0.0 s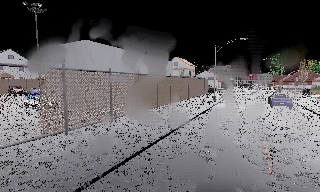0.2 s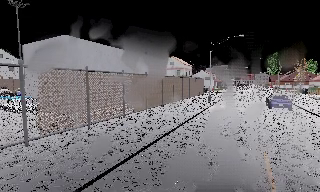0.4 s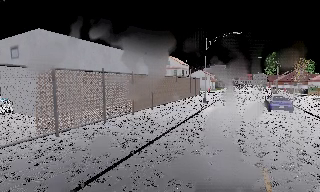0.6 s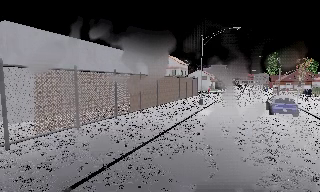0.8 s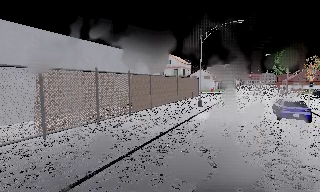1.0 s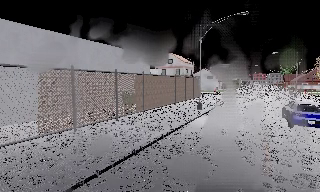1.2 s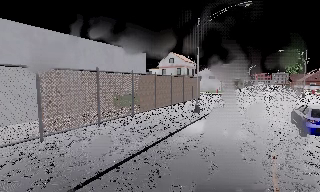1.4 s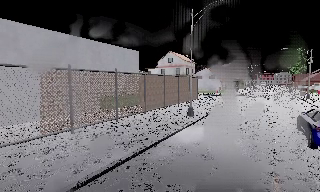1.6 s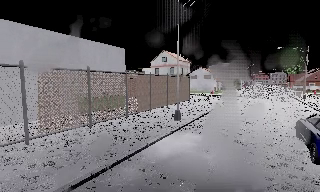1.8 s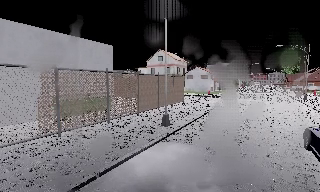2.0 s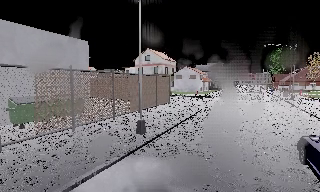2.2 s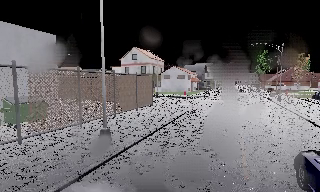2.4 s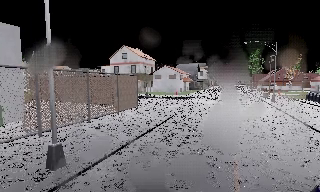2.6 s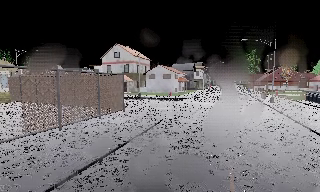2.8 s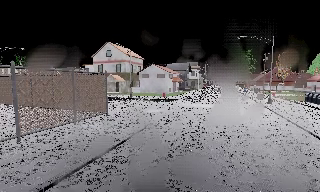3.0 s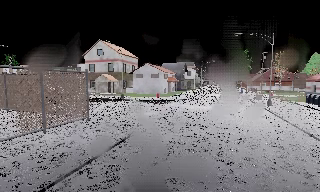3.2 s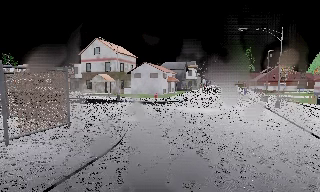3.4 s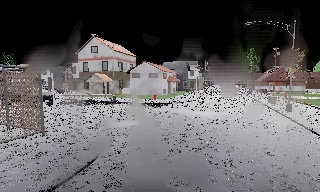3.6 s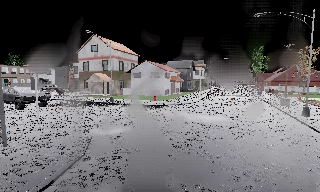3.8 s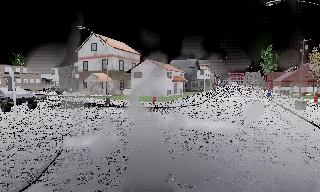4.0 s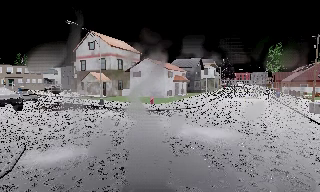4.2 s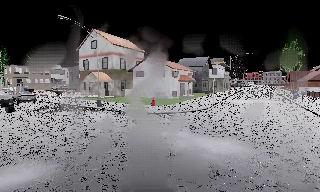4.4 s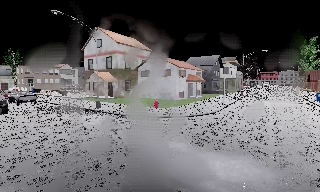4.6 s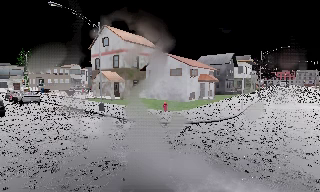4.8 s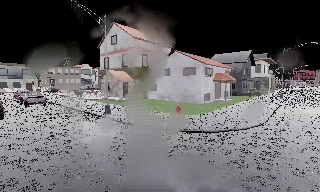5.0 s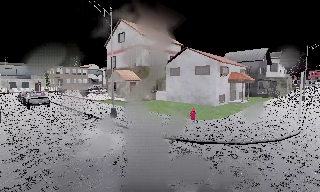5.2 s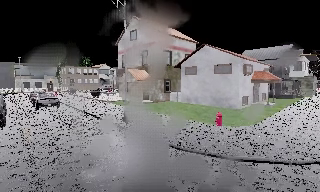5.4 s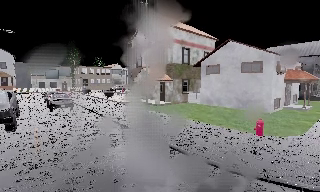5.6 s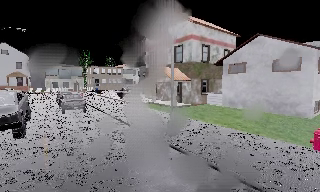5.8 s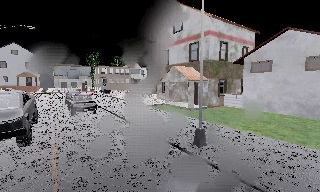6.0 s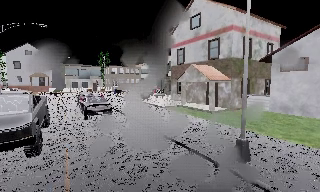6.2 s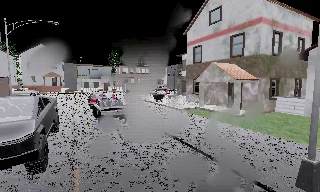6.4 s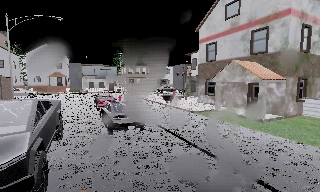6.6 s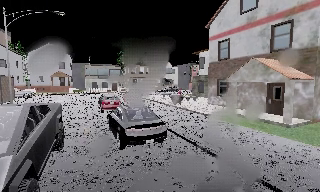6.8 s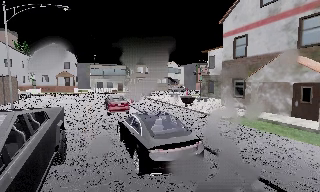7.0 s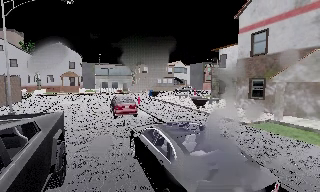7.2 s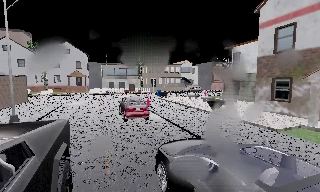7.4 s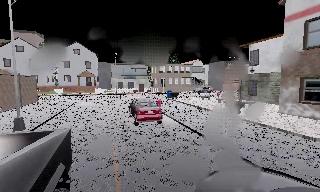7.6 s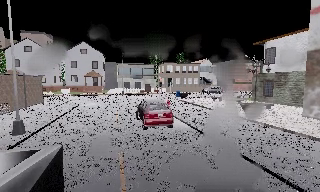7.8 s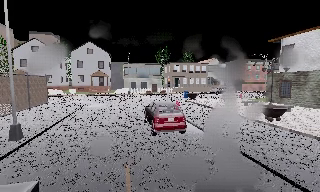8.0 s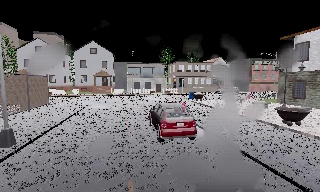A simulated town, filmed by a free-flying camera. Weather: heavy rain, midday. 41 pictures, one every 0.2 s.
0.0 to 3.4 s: The camera travels forward and to its right, about 25 m, so what stands in front looms larger.
3.4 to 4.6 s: The camera pans to its left, which is counterclockwise from overhead, by about 15 degrees. It travels forward and to its right, about 10 m, so what stands in front looms larger.
4.6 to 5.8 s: The camera pans to its left, which is counterclockwise from overhead, by about 20 degrees. It travels forward and to its left, about 9 m, so what stands in front looms larger.
5.8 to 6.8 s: The camera travels forward and to its left, about 7 m, so what stands in front looms larger.
6.8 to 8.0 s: The camera swings to its left by about 10 degrees, and the scene slides to the right. It travels forward, about 6 m, so what stands in front looms larger.
The film runs backward here.
